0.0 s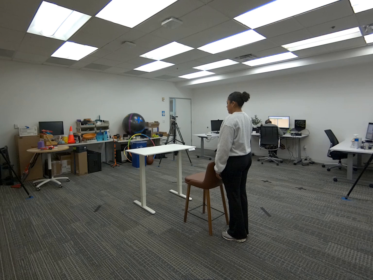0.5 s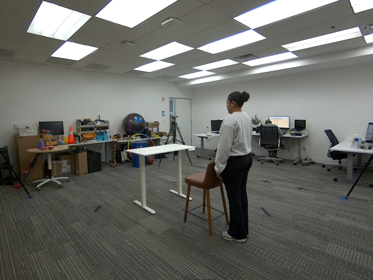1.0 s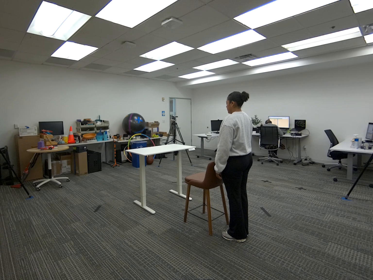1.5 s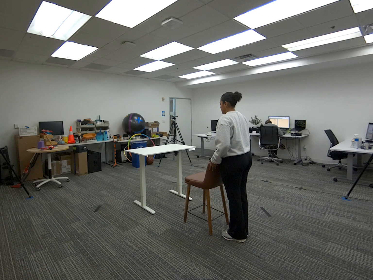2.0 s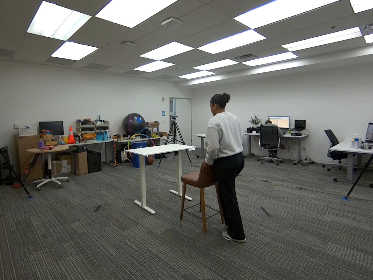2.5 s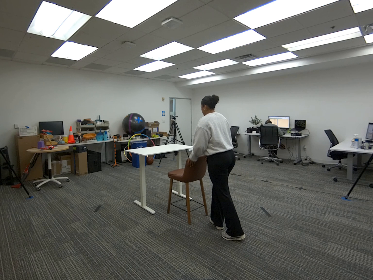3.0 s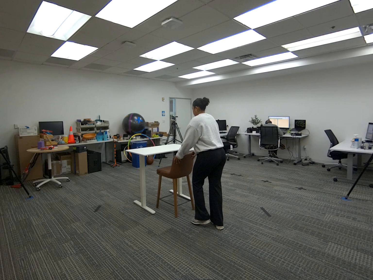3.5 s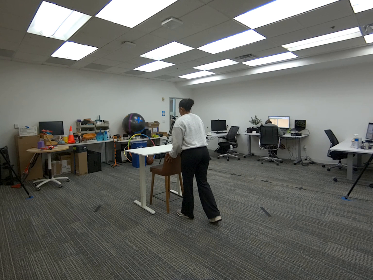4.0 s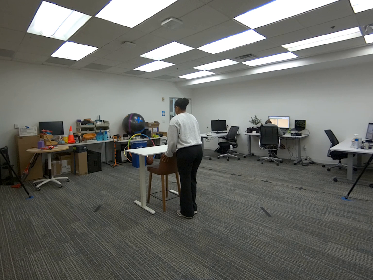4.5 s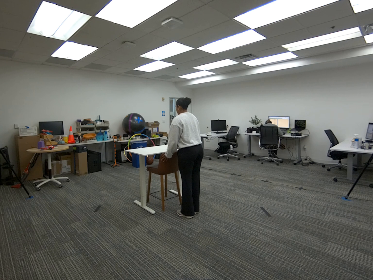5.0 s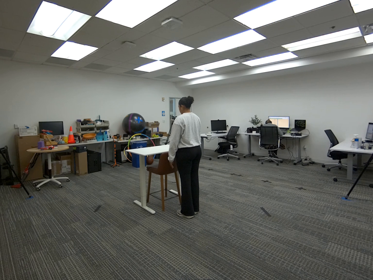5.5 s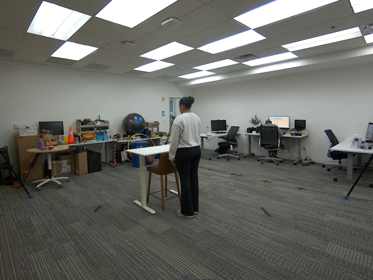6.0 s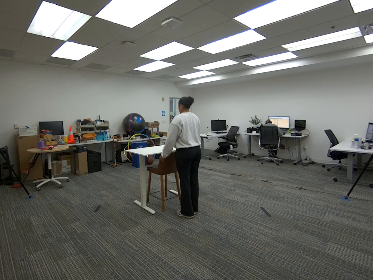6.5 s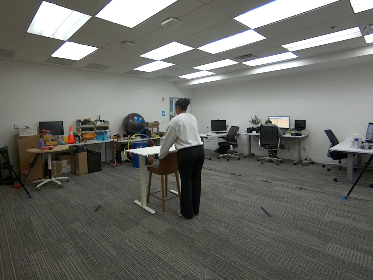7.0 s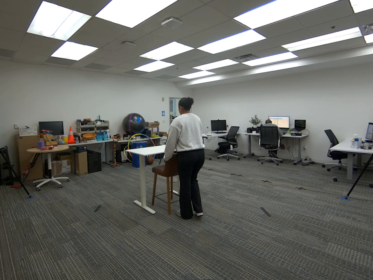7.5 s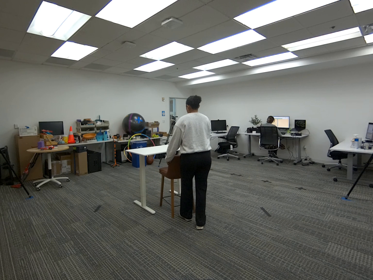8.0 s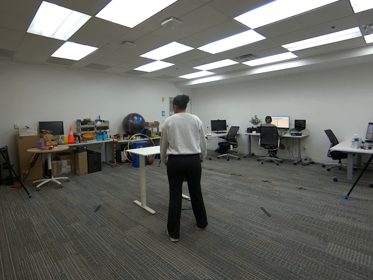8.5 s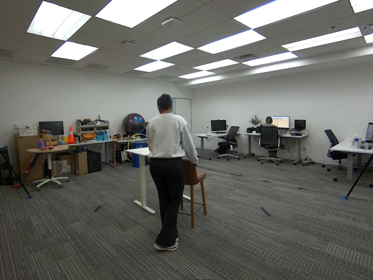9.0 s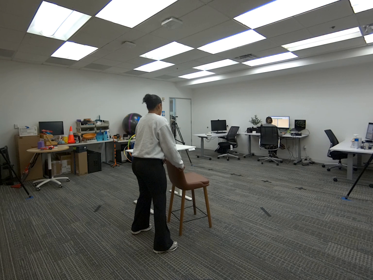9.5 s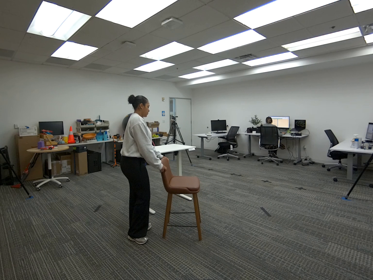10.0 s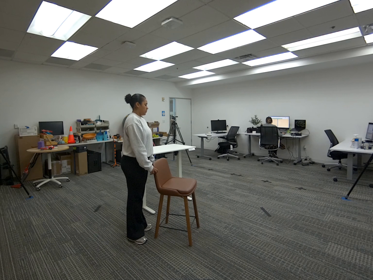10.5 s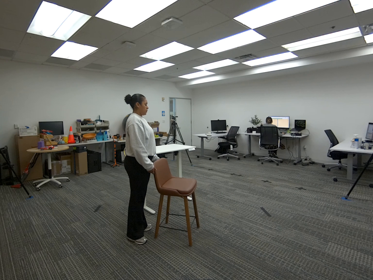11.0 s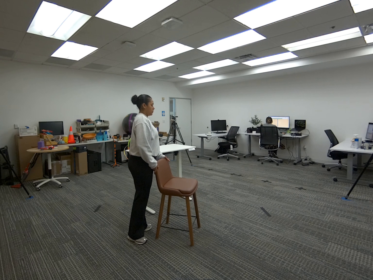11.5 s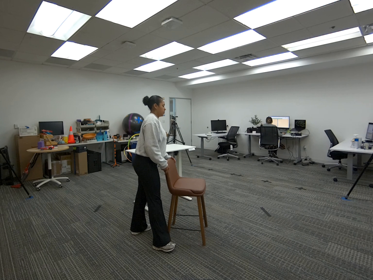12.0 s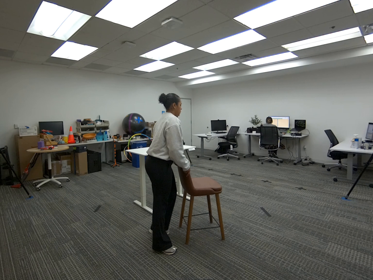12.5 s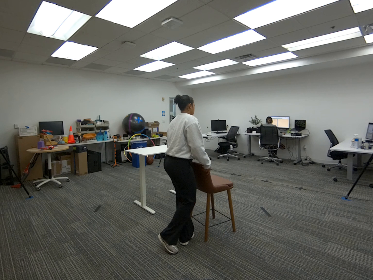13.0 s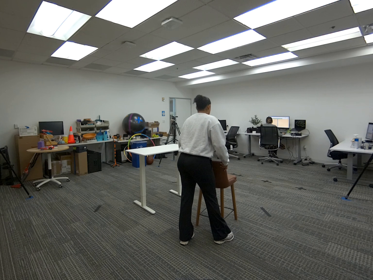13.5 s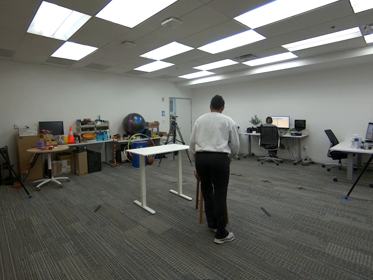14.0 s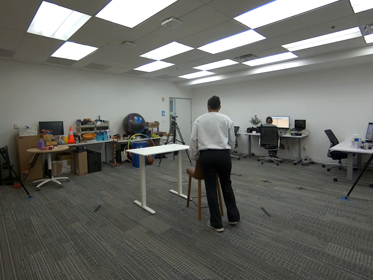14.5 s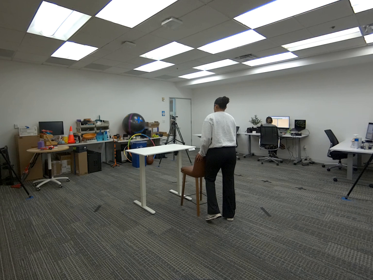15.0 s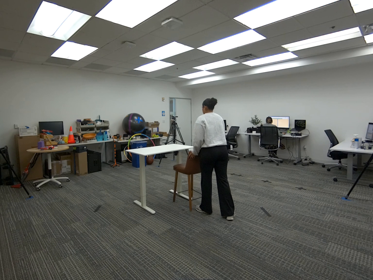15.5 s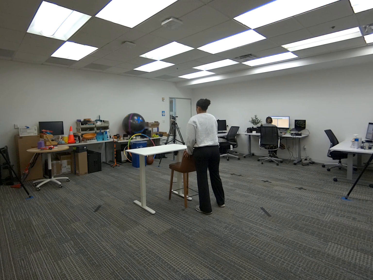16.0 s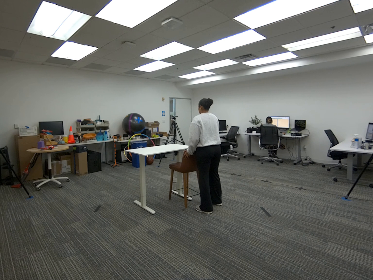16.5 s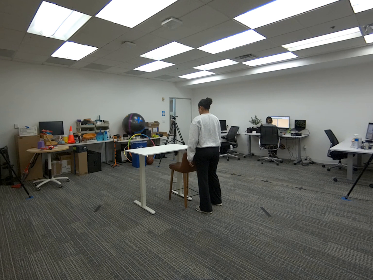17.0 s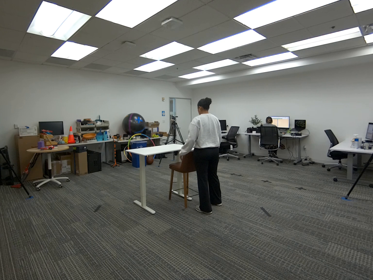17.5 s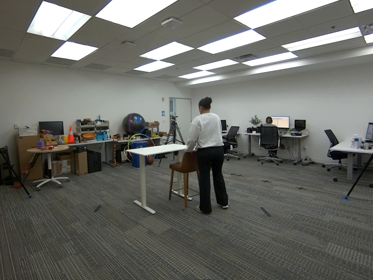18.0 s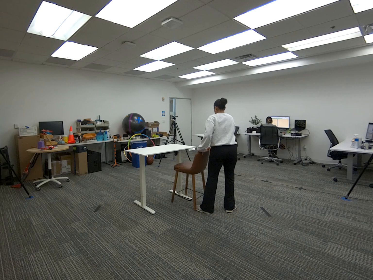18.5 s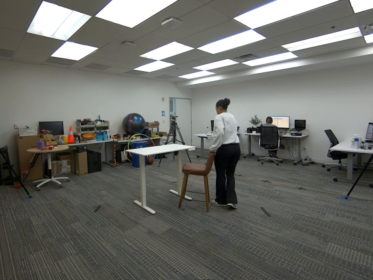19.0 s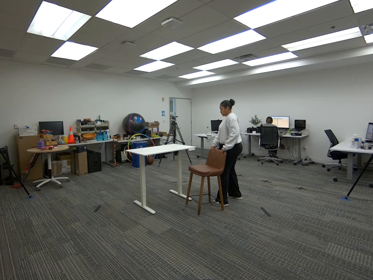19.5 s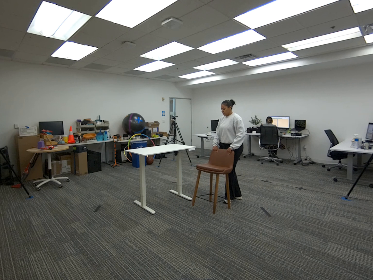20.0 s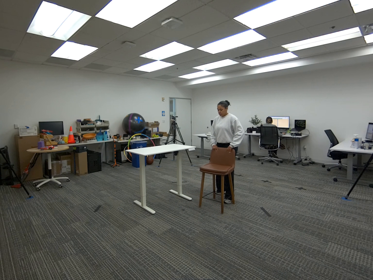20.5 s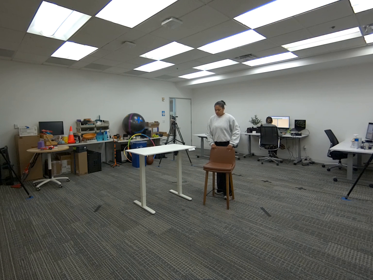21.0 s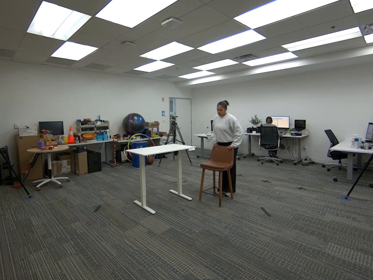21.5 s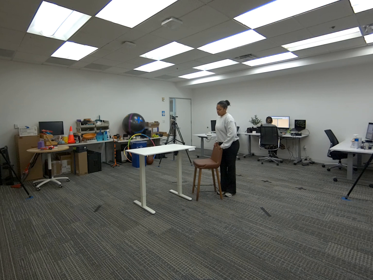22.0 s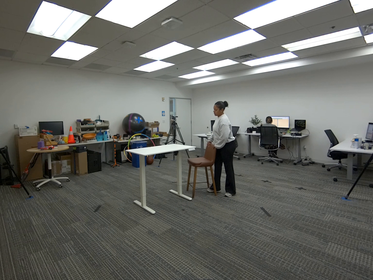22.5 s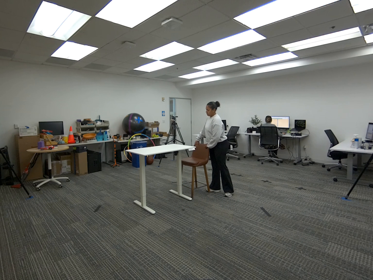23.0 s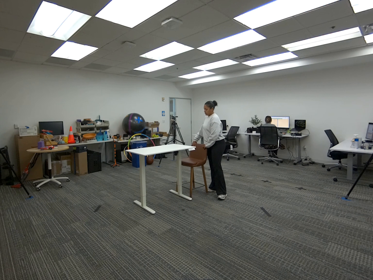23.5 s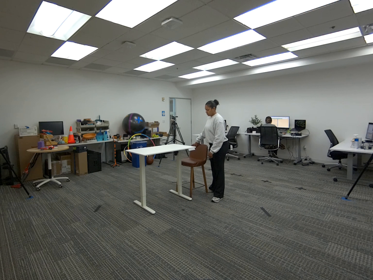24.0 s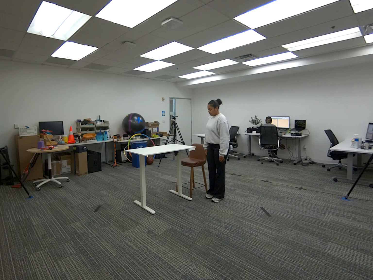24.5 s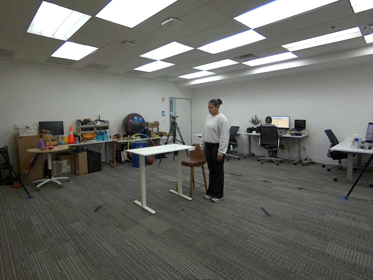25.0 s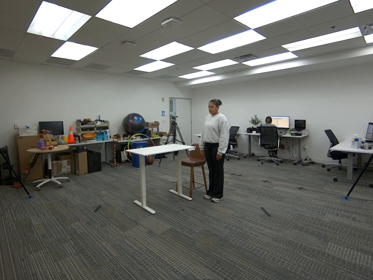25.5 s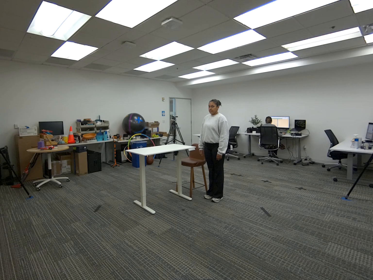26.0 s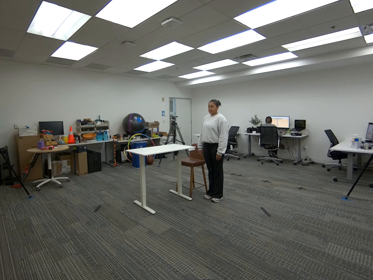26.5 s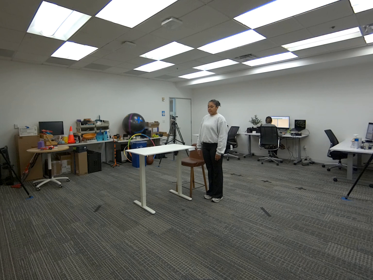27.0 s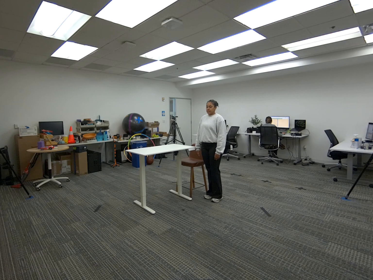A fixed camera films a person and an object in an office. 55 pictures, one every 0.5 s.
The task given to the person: Walk over to the tall bar stool and push the bar stool closer into the desk.
